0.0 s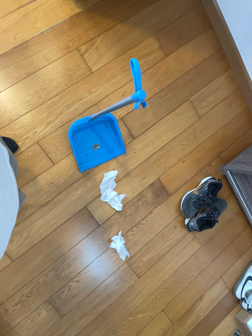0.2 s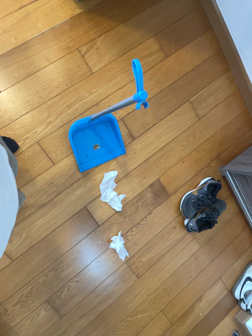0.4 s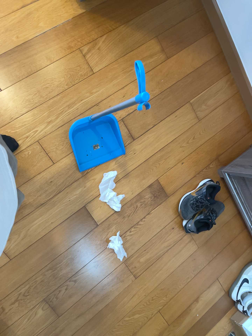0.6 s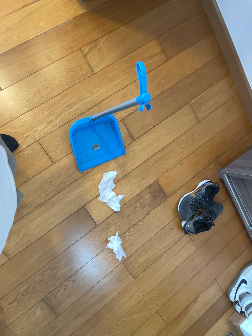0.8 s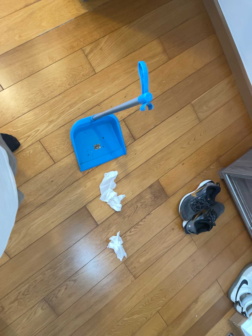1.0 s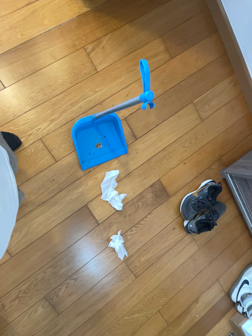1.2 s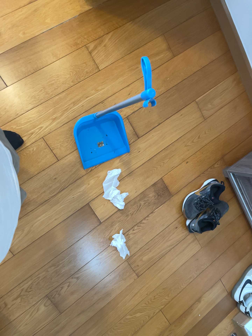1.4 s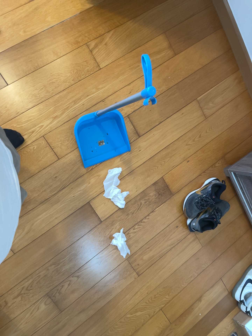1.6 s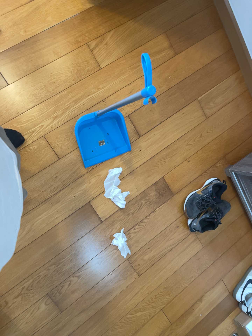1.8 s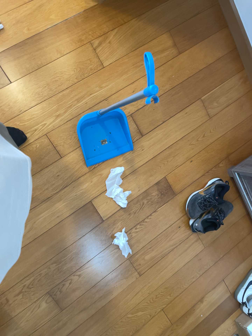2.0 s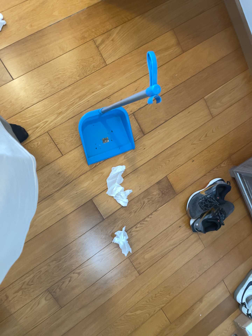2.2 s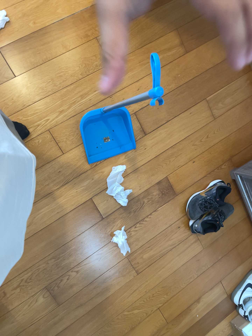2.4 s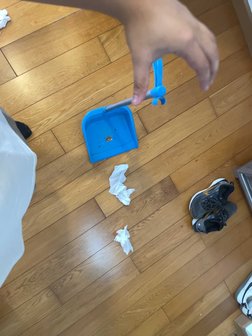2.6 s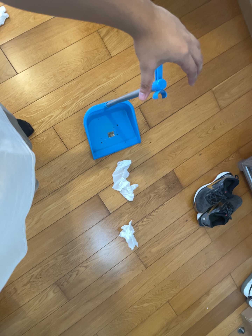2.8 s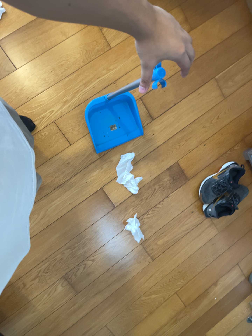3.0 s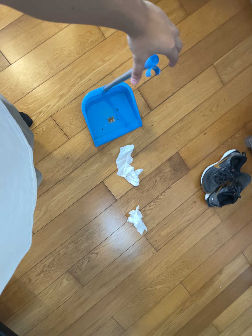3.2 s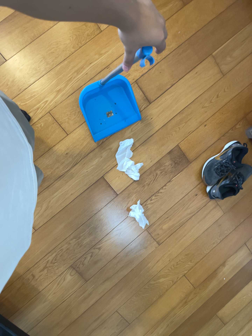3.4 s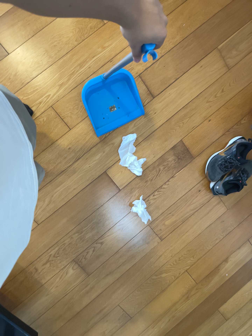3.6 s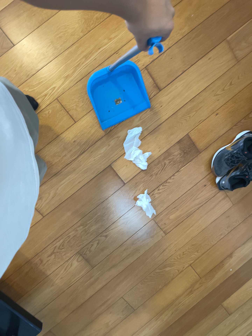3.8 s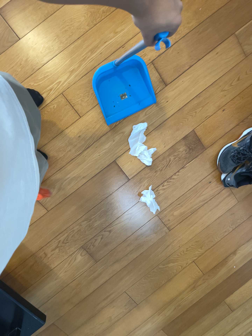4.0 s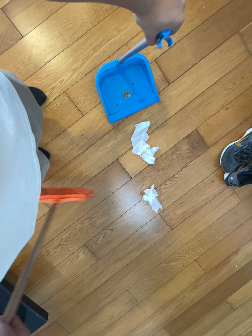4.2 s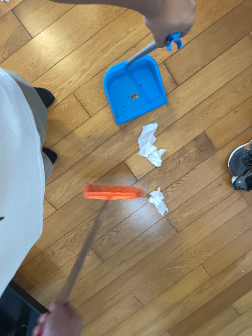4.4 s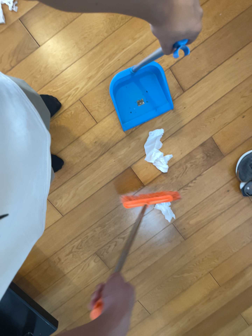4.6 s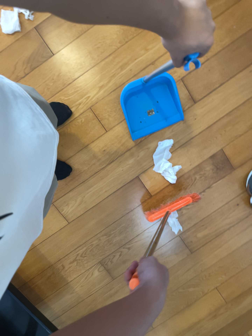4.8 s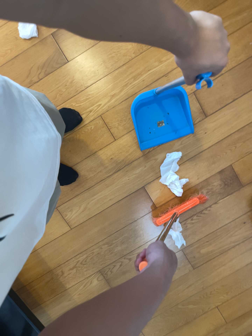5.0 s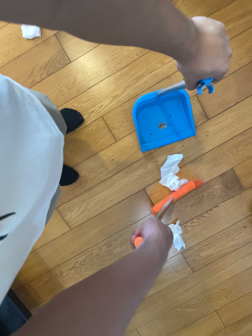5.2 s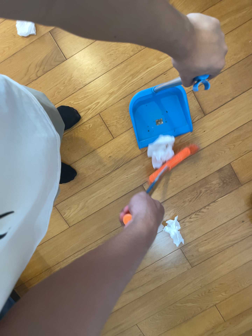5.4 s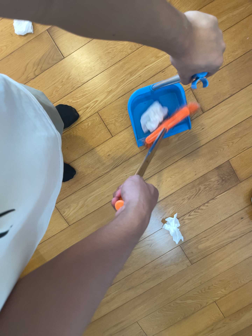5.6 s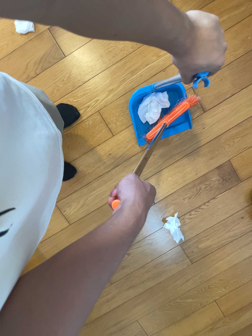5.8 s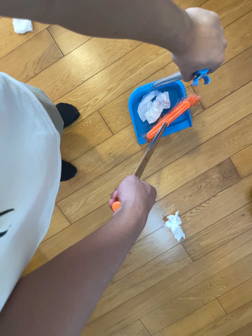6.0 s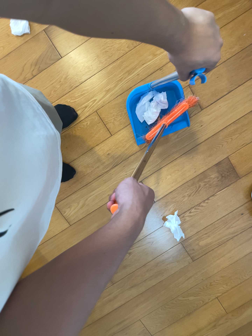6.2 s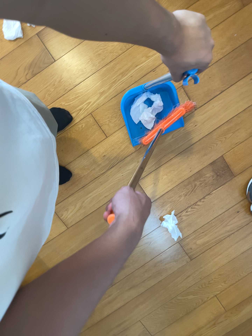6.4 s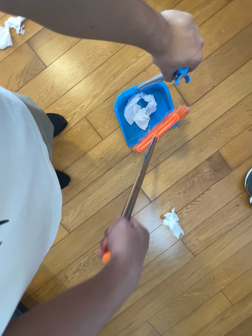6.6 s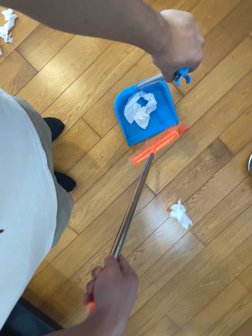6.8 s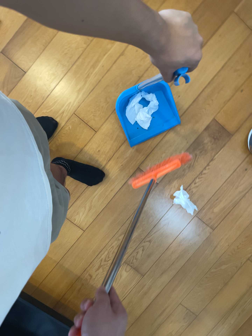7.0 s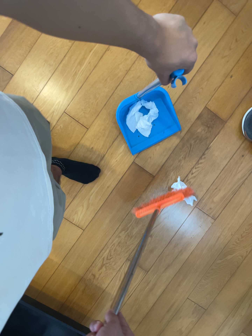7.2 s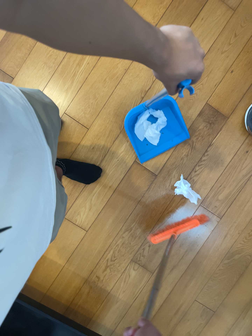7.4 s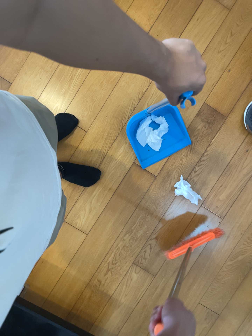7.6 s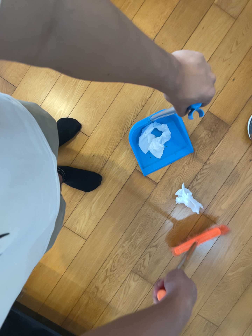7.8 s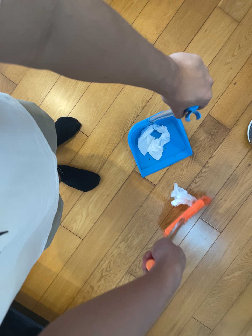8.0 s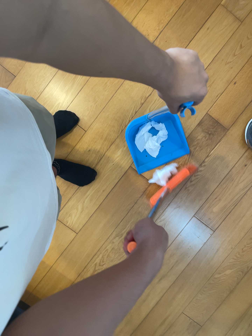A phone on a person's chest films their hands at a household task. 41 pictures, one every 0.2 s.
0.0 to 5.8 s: The camera pans to its left by about 15 degrees. It travels forward and to its right, about 12 cm, so what stands in front looms larger.
5.8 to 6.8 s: The camera travels toward the bottom of its view, about 9 cm, so close, fixed things drift upward. It rolls about its line of sight by about 20 degrees, and the scene rotates counterclockwise.
6.8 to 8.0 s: The camera travels to its right and toward the bottom of its view, about 14 cm, so close, fixed things drift to the left.
The film runs forward here.
